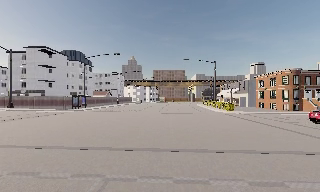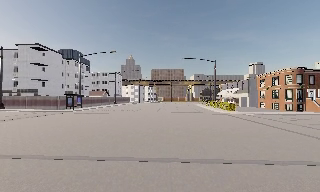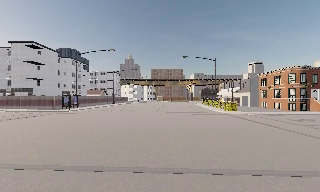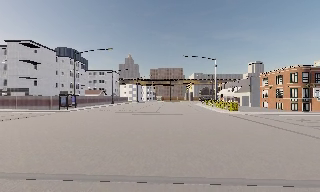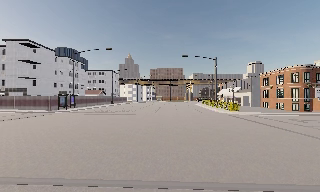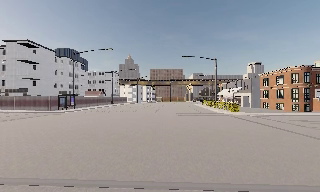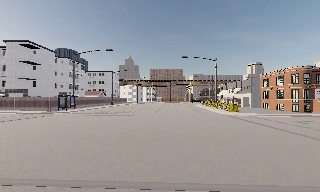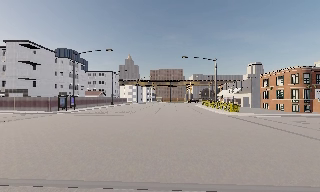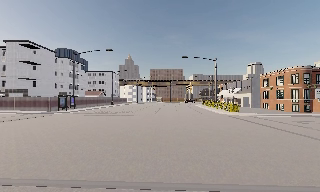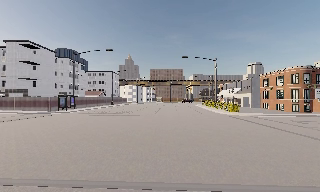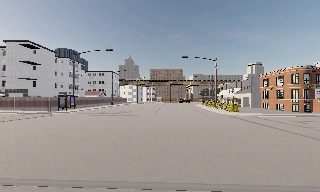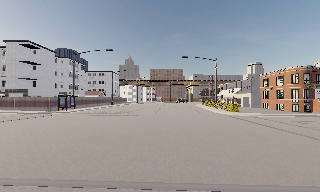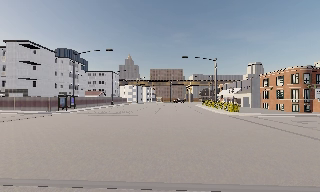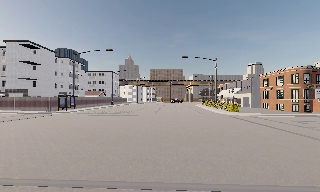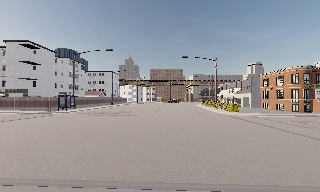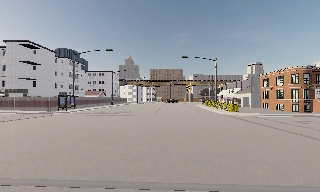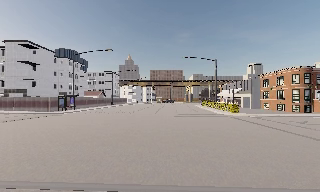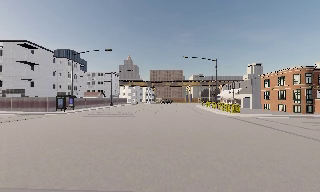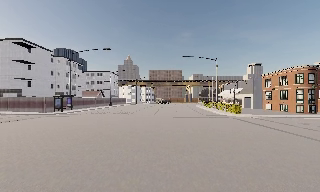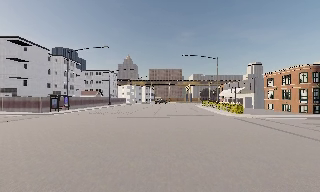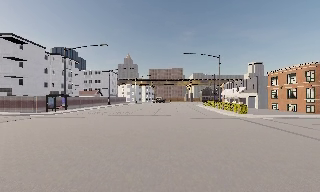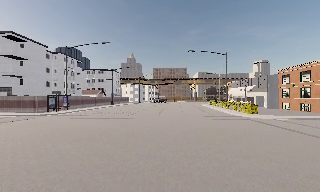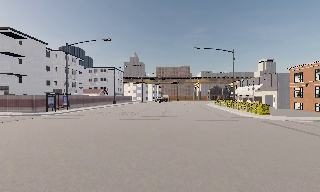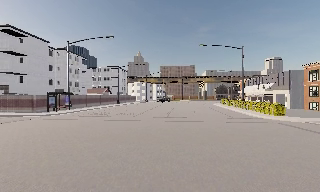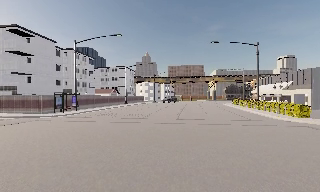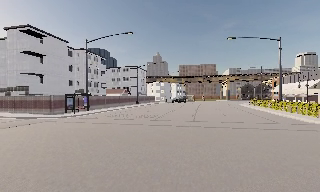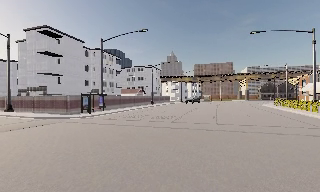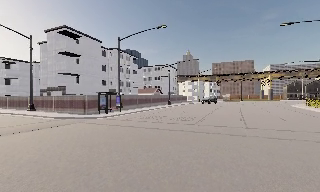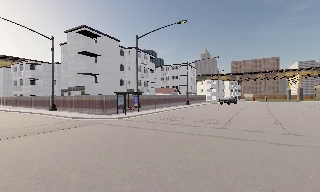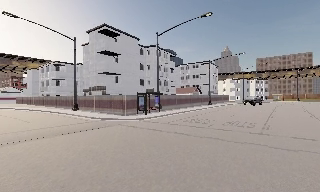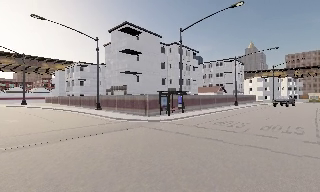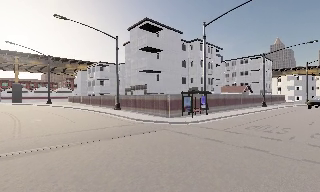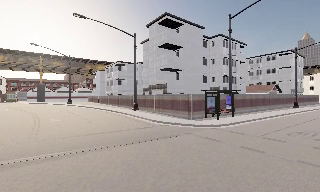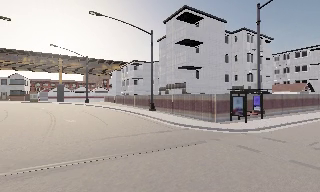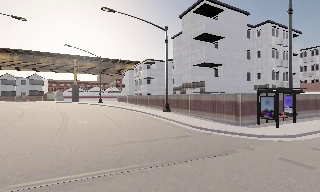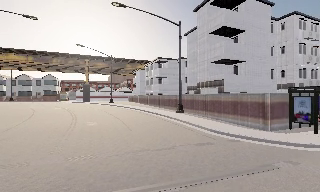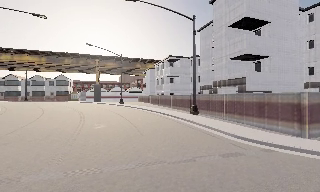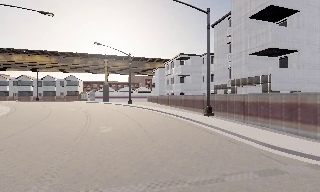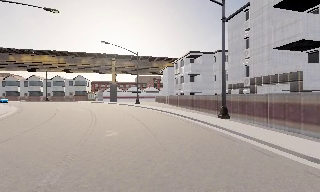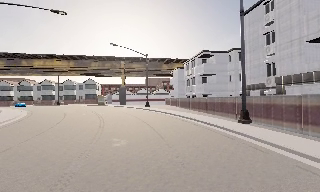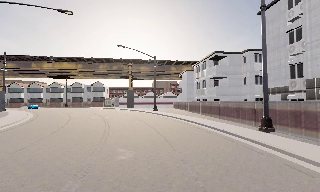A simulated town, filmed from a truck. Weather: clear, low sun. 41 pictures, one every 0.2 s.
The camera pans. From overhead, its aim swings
counterclockwise.
The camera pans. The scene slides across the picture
to the right.
0.0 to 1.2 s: The camera travels forward, about 3 m, so what stands in front looms larger. It loses speed.
1.2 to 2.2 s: The camera keeps its place and its aim.
2.2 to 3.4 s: The camera shifts only a little, or ends up much as it began.
3.4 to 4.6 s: The camera travels forward, about 6 m, so what stands in front looms larger. It gains speed.
4.6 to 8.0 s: The camera pans to its left, which is counterclockwise from overhead, by about 75 degrees. It travels forward, about 20 m.
The film runs forward here.
